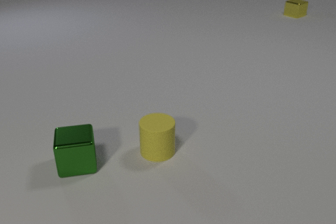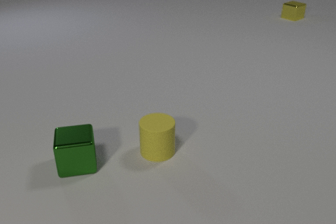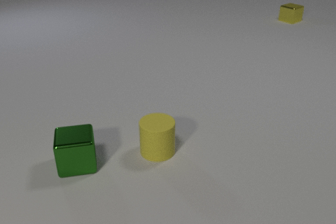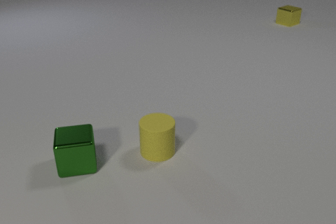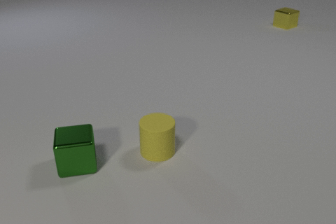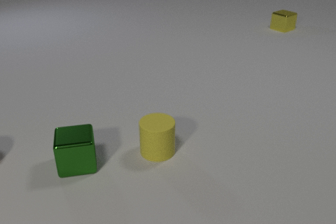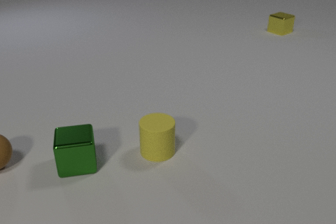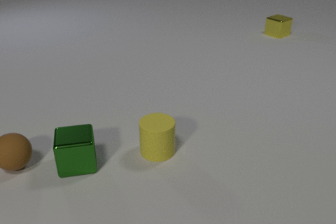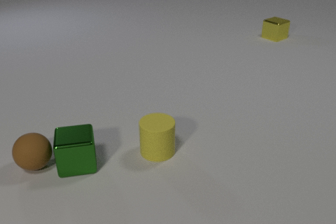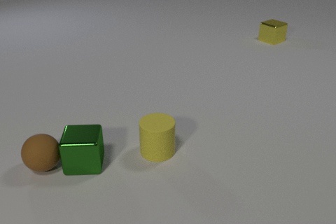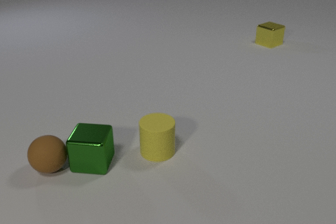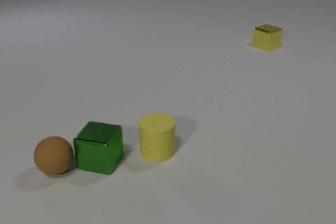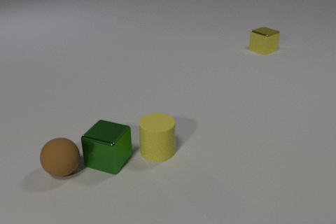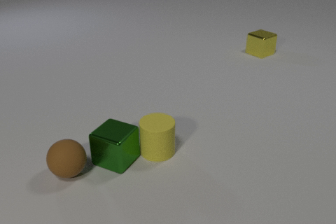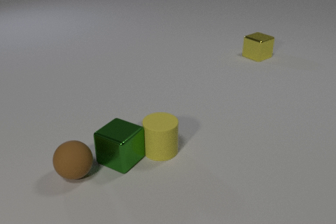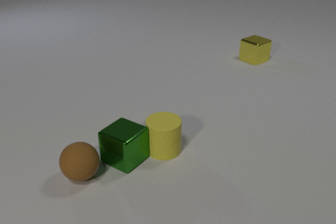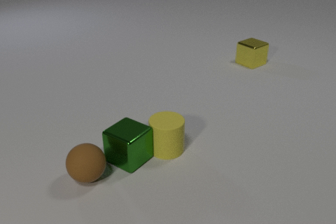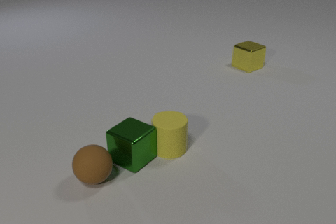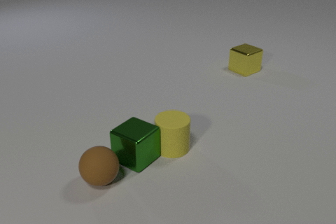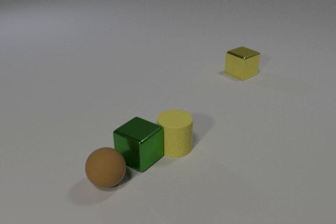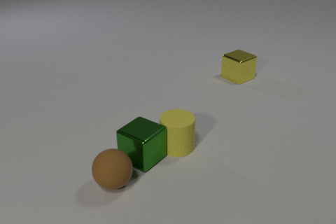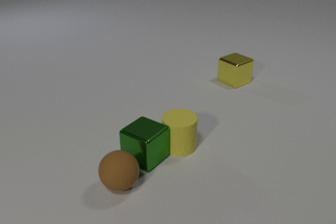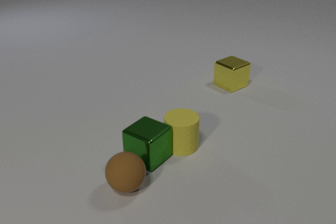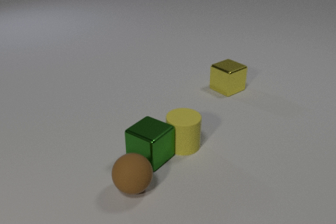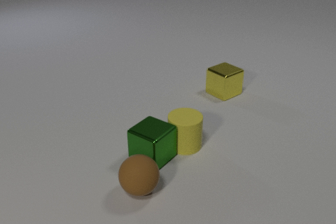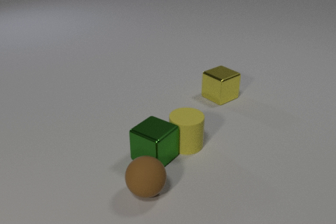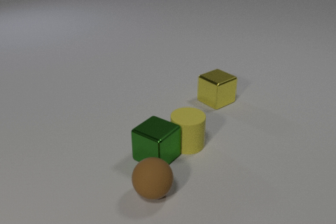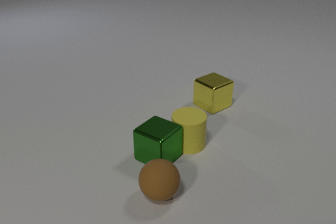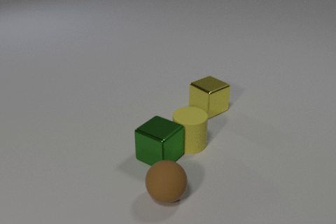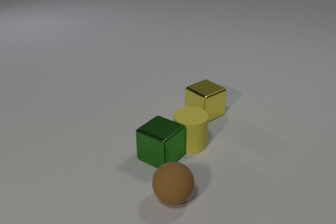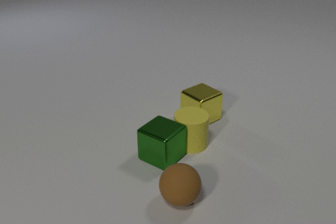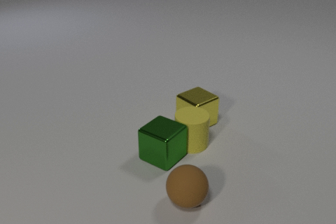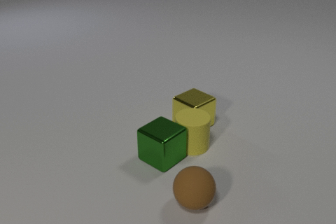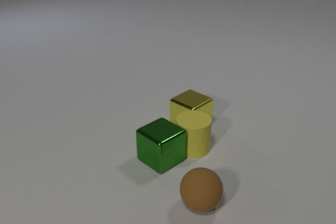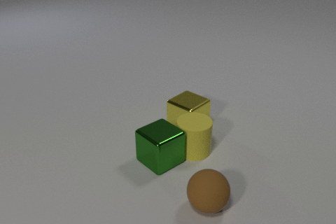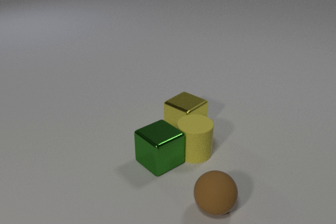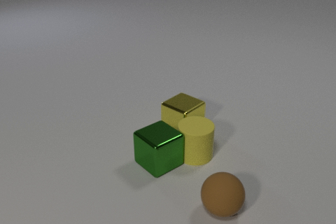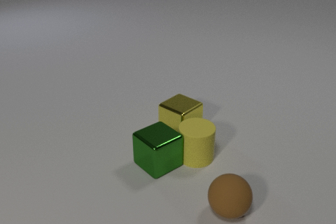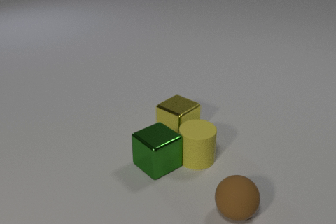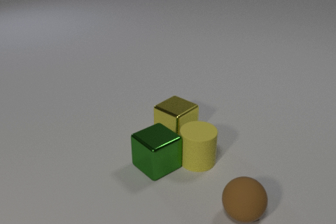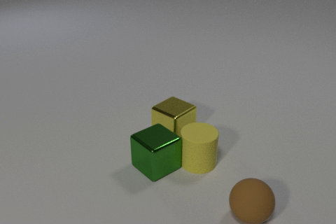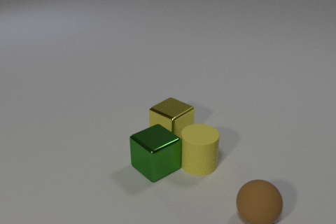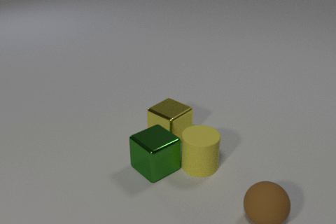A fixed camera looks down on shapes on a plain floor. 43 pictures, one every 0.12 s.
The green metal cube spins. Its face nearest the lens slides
to the left.
The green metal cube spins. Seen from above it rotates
clockwise.
0.00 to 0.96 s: The brown rubber sphere comes in at the left edge, rolls to the right. The yellow metal cube slides toward the camera.
0.96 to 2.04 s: The brown rubber sphere rolls to the right and toward the camera. The green metal cube slides to the right, spins so that its near face slides to the left, clockwise seen from above. The yellow rubber cylinder slides to the right. The yellow metal cube slides toward the camera. The brown rubber sphere and the green metal cube collide. The green metal cube and the yellow rubber cylinder collide.
2.04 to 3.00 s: The brown rubber sphere rolls to the right and toward the camera. The green metal cube slides to the right. The yellow rubber cylinder slides to the right and away from the camera. The yellow metal cube slides toward the camera.
3.00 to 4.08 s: The brown rubber sphere rolls to the right. The green metal cube moves, and ends about where it began. The yellow rubber cylinder slides toward the camera and to the right. The yellow metal cube slides toward the camera and to the left. The yellow rubber cylinder and the yellow metal cube collide.
4.08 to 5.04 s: The brown rubber sphere rolls to the right. The green metal cube slides toward the camera. The yellow rubber cylinder slides toward the camera. The yellow metal cube slides to the left and toward the camera.
How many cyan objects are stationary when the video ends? 0.
Are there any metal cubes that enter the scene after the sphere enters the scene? no.
Are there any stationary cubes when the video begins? yes.
